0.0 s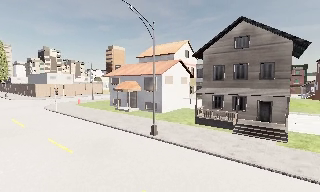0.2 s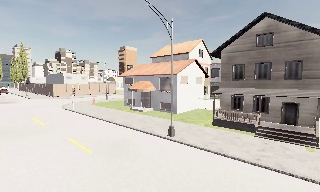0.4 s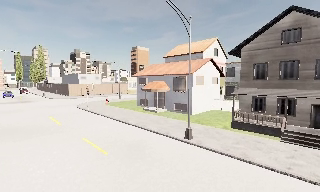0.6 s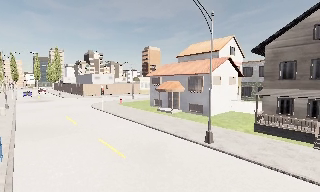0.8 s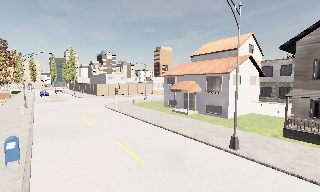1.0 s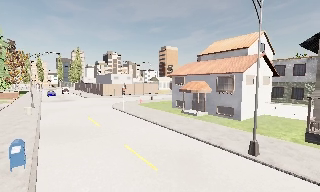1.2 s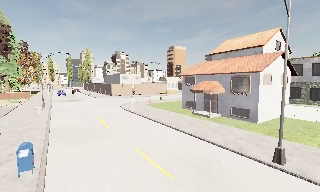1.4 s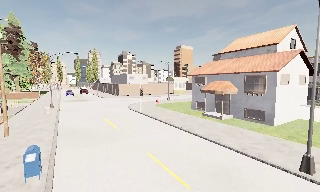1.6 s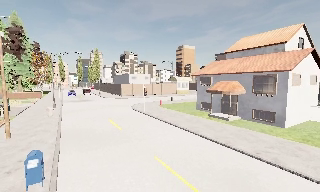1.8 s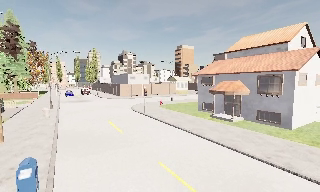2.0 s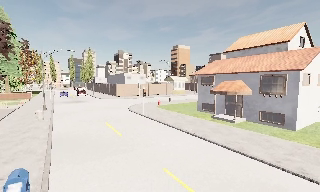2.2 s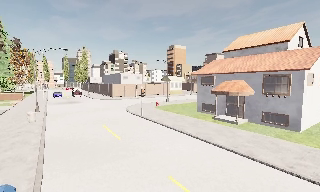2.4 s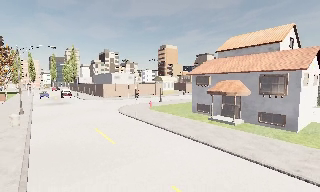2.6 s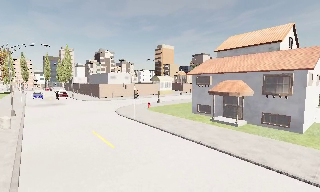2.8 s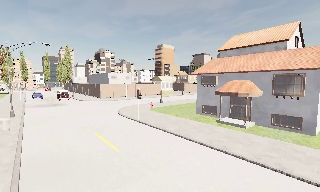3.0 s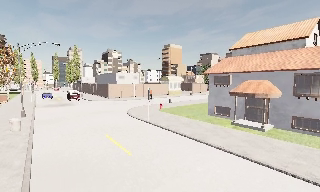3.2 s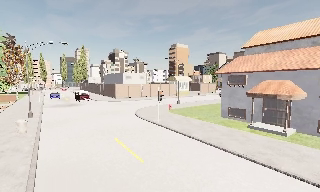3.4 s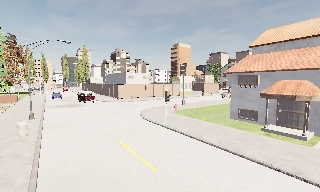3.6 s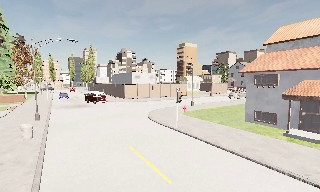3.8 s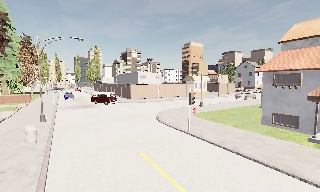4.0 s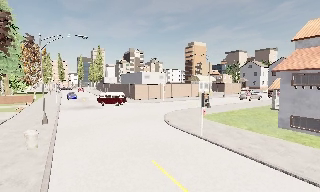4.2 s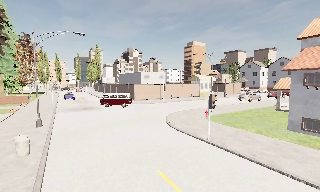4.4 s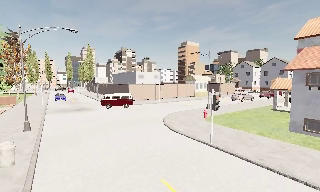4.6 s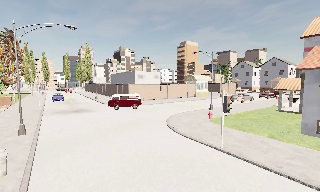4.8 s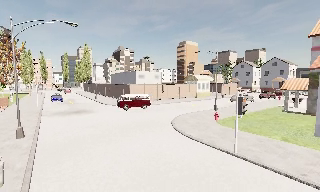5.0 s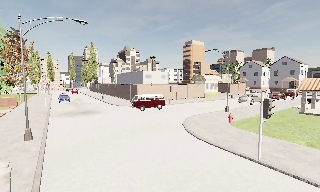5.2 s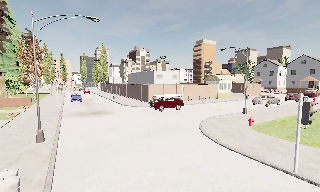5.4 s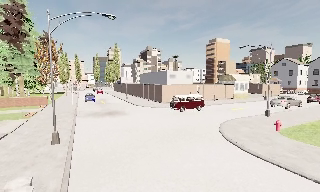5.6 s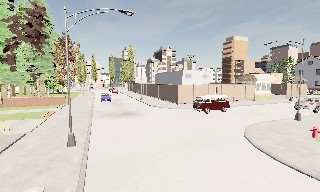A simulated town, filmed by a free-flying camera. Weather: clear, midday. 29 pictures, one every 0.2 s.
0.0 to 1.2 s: The camera swings to its left by about 20 degrees, and the scene slides to the right. It travels forward and to its left, about 4 m, so what stands in front looms larger.
1.2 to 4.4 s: The camera travels forward and to its left, about 12 m, so what stands in front looms larger.
4.4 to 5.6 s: The camera pans to its left, which is counterclockwise from overhead, by about 10 degrees. It travels forward and to its left, about 5 m, so what stands in front looms larger.
The film runs backward here.
